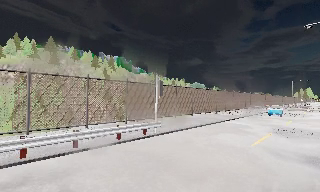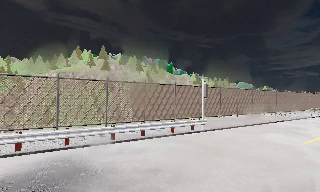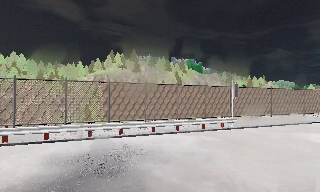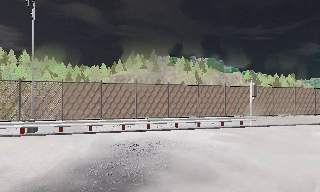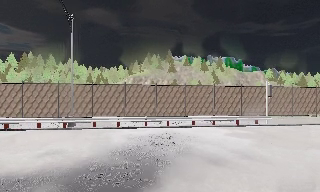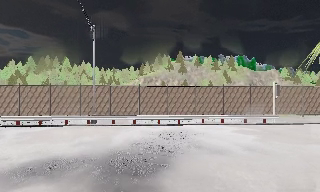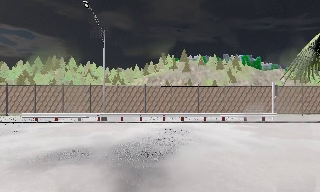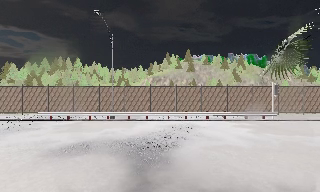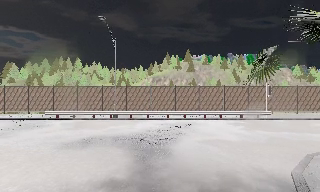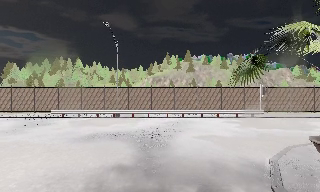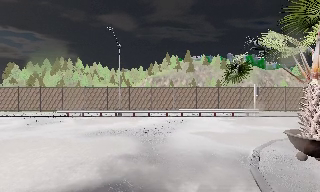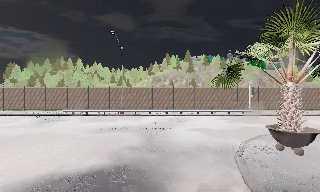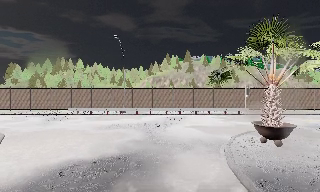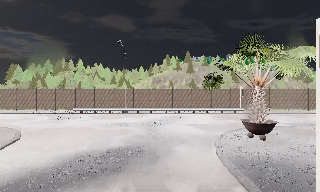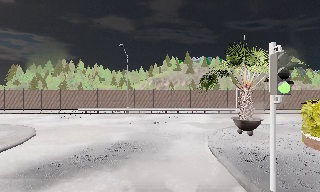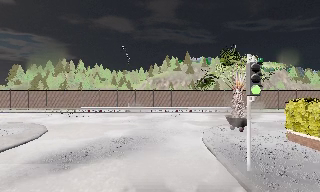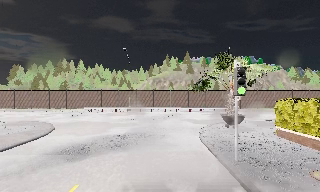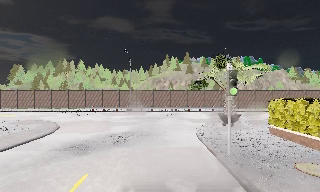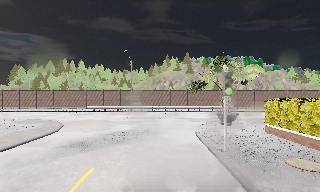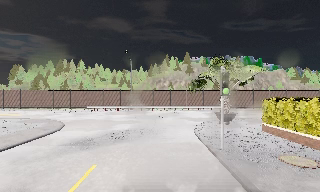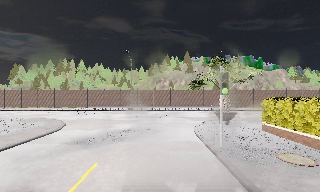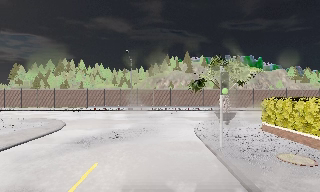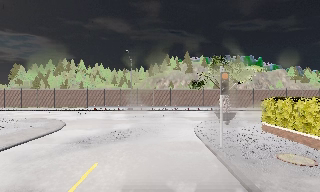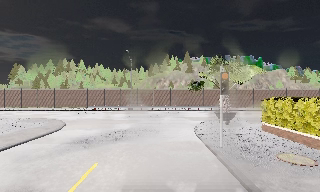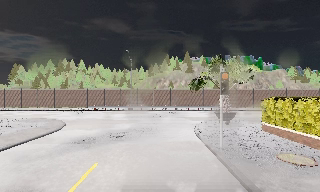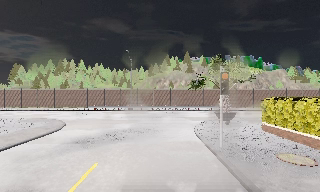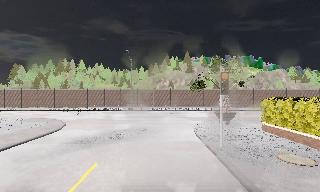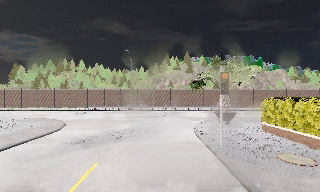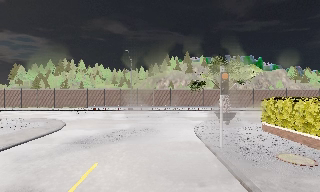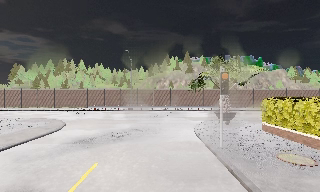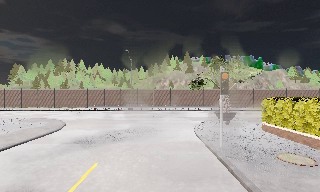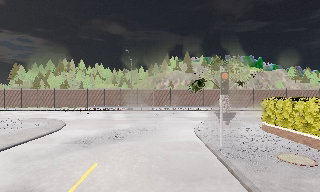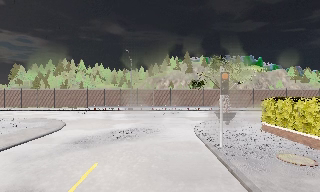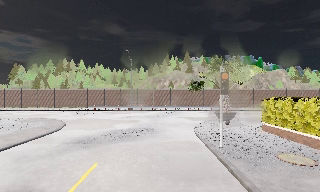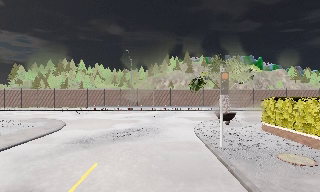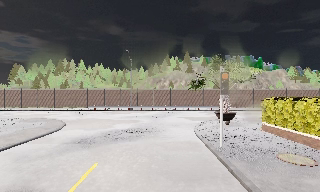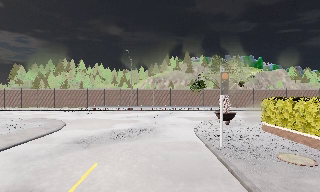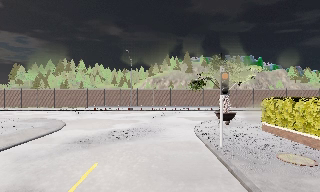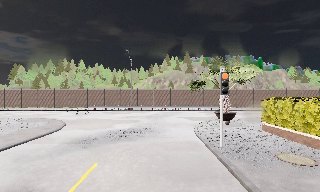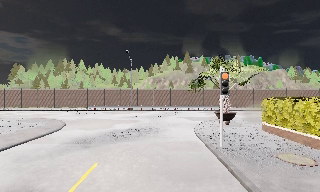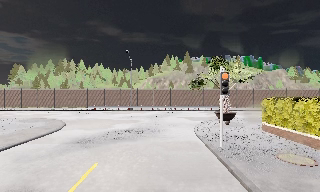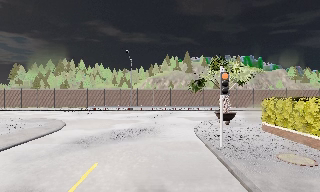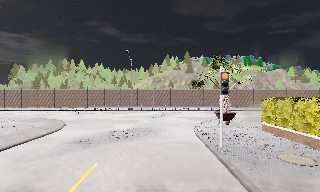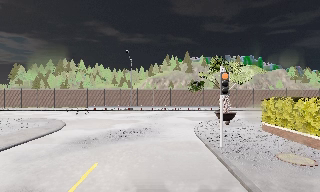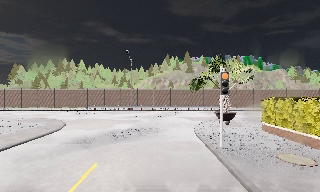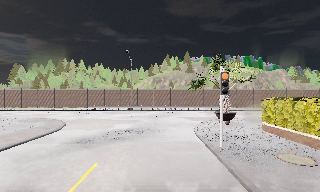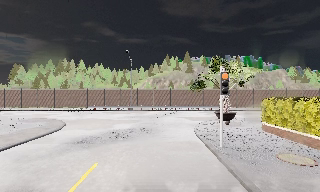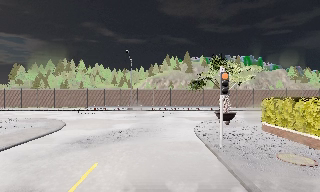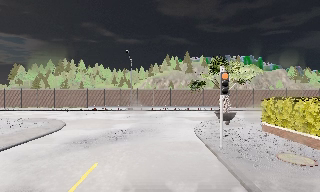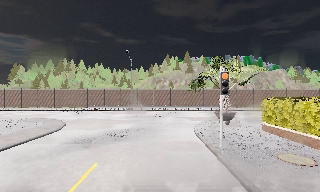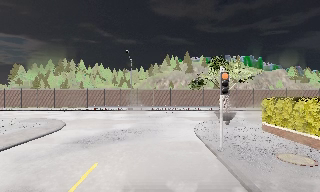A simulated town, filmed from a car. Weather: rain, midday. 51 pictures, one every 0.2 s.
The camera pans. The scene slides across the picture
to the right.
The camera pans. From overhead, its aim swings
counterclockwise.
0.0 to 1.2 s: The scene slides to the right, as the camera pans about 40 degrees to its left. It travels backward, about 8 m.
1.2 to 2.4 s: The camera travels backward, about 5 m, so what stands in front gets smaller.
2.4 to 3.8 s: The camera travels backward, about 5 m, so what stands in front gets smaller. It loses speed.
3.8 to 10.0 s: The camera keeps its place and its aim.
The film runs backward here.
